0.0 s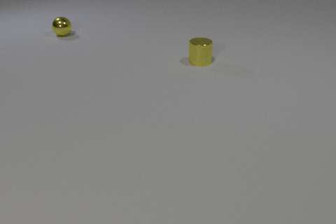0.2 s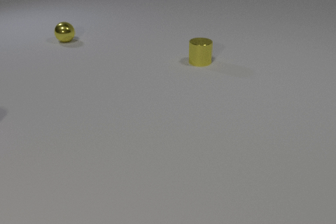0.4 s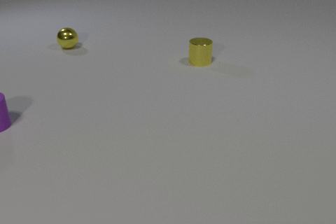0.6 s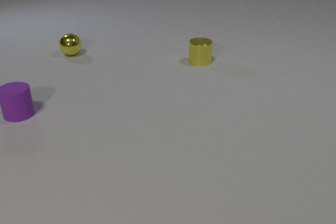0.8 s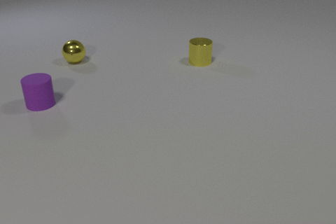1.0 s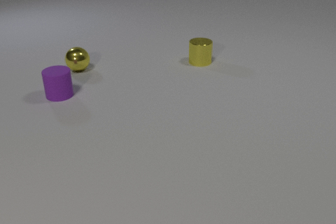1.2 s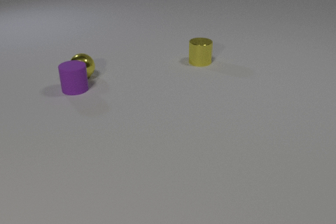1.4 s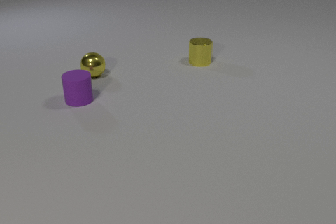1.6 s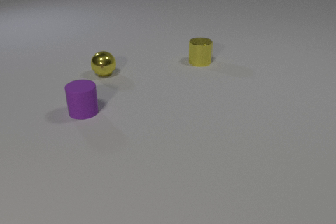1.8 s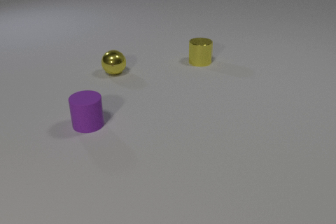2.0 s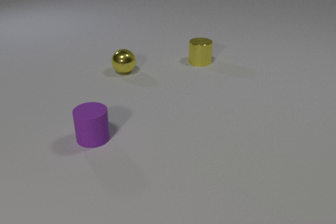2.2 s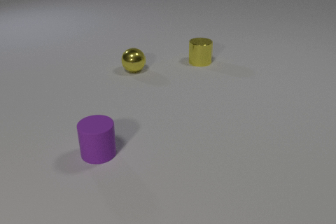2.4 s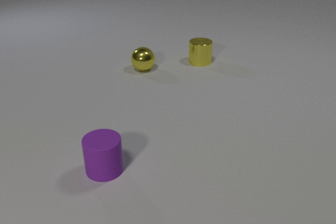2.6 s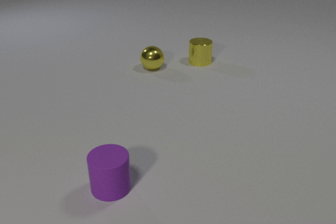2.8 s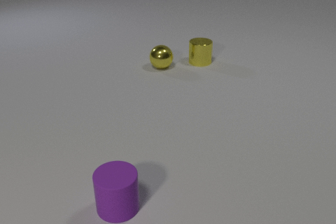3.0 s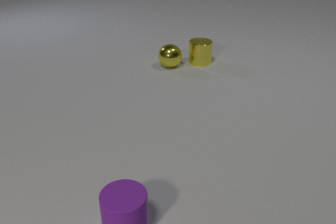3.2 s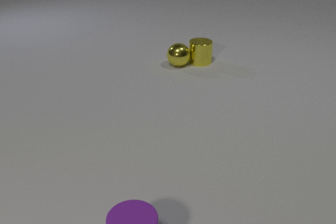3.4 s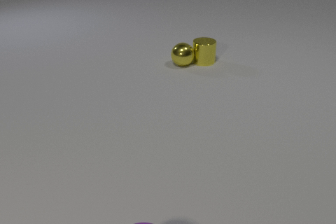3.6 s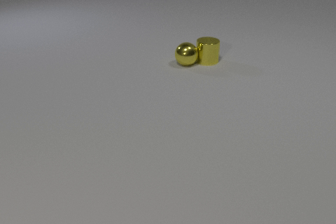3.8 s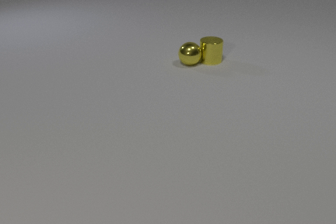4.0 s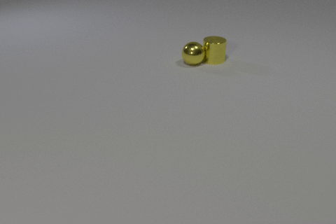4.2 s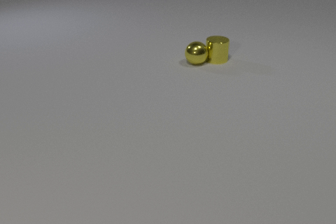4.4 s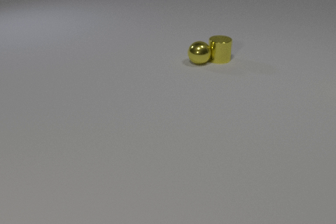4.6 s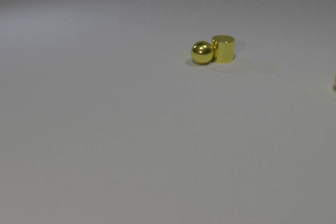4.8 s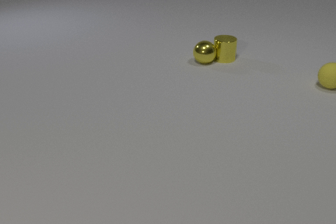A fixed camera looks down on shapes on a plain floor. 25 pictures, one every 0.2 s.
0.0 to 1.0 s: The purple rubber cylinder comes in at the left edge, slides to the right and away from the camera. The yellow metal sphere rolls toward the camera.
1.0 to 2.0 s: The purple rubber cylinder slides toward the camera. The yellow metal sphere rolls to the right. The purple rubber cylinder and the yellow metal sphere collide.
2.0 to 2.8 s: The purple rubber cylinder slides toward the camera. The yellow metal sphere rolls to the right.
2.8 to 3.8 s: The purple rubber cylinder slides toward the camera, leaves at the bottom edge. The yellow metal sphere rolls to the right. The yellow metal cylinder slides to the right and away from the camera. The yellow metal sphere and the yellow metal cylinder collide.
3.8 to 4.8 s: The yellow metal sphere rolls to the right. The yellow metal cylinder slides to the right and away from the camera. The yellow rubber sphere comes in at the right edge, rolls to the left.
How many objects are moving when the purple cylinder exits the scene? 2.
What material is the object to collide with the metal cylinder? metal.
What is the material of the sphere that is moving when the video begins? metal.
